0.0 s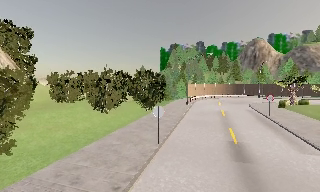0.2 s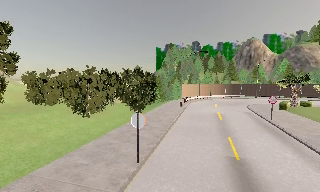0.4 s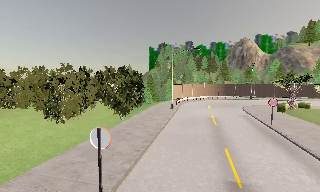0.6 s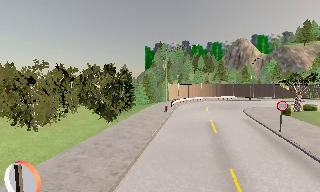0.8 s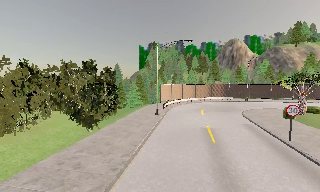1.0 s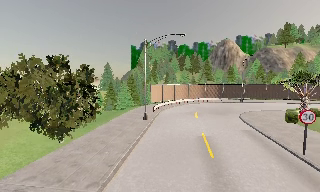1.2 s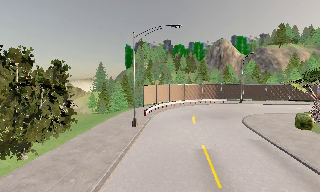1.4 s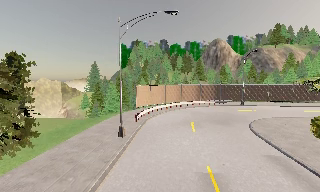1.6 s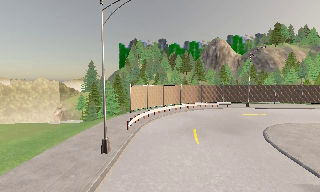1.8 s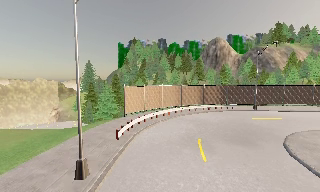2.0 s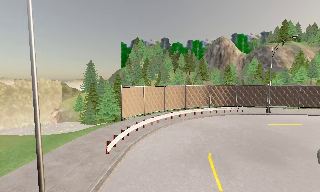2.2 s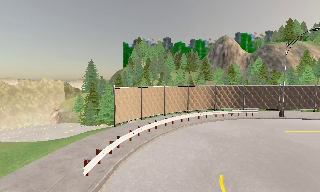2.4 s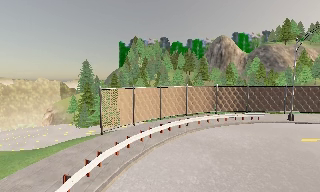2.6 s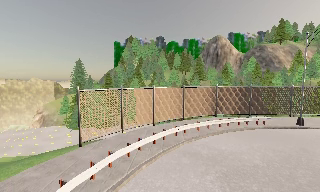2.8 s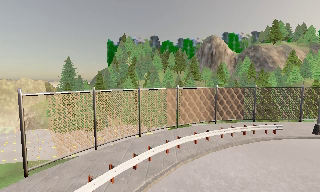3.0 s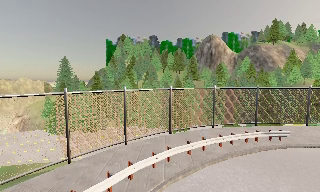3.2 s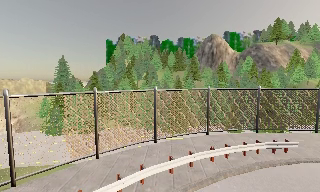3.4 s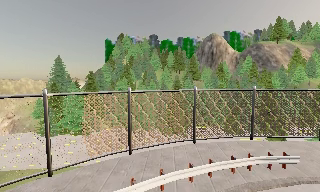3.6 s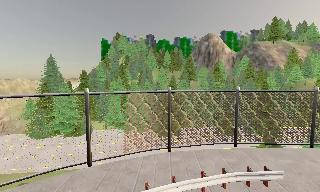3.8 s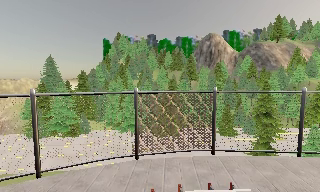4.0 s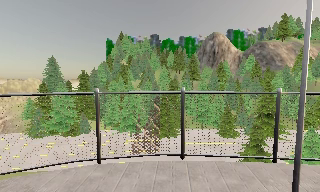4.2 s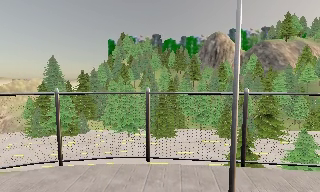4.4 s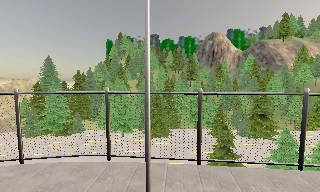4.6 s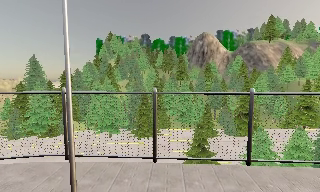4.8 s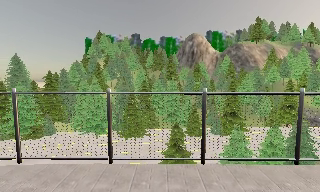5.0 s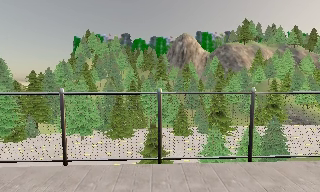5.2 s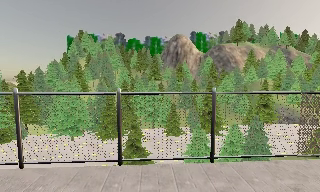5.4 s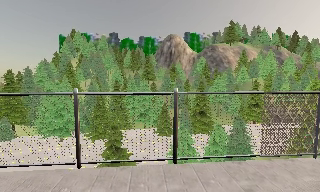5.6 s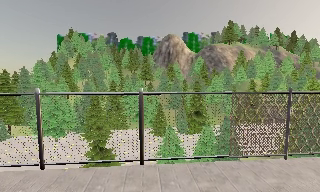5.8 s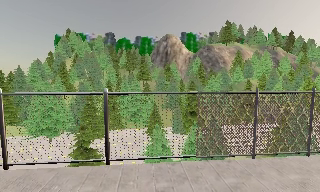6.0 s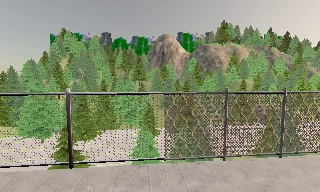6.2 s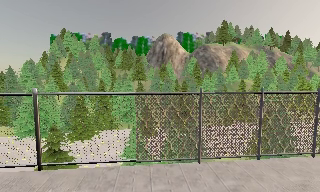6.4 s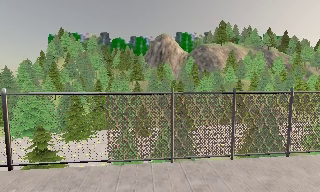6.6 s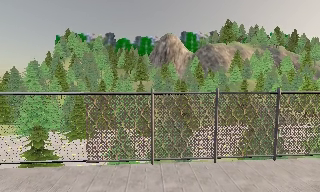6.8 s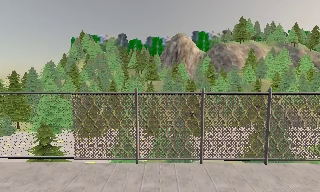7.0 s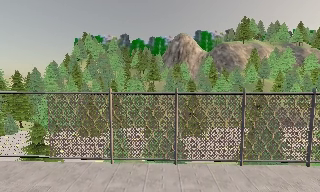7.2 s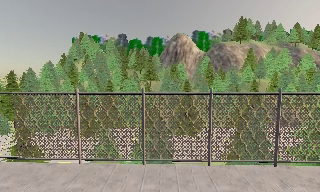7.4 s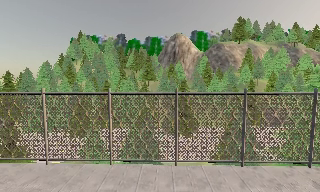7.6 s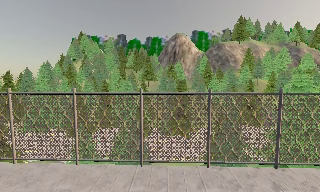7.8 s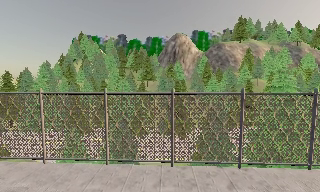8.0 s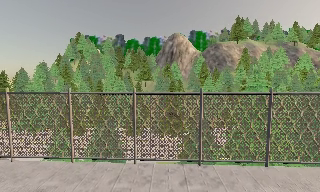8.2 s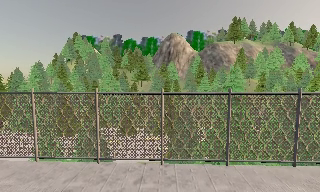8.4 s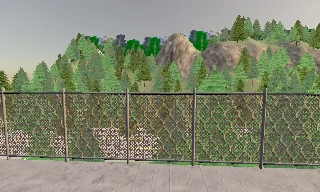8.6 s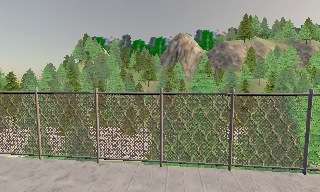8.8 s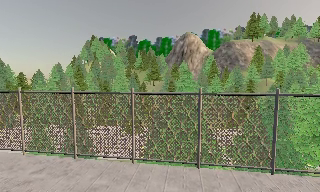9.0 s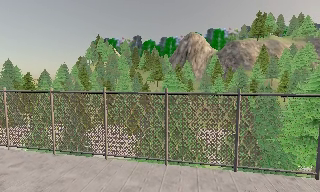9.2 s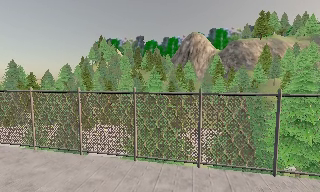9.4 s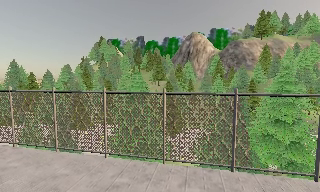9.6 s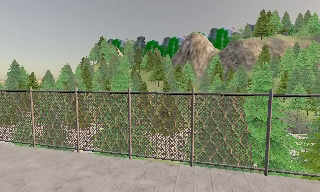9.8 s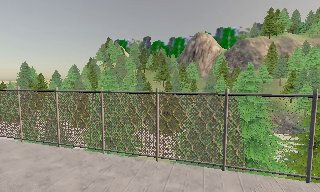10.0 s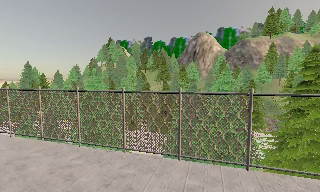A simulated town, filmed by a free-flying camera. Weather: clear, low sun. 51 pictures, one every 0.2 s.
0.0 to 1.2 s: The camera swings to its right by about 10 degrees, and the scene slides to the left. It travels forward, about 13 m, so what stands in front looms larger.
1.2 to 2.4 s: The camera travels forward, about 13 m, so what stands in front looms larger.
2.4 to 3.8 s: The camera travels forward and to its right, about 13 m, so what stands in front looms larger.
3.8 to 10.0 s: The camera pans to its left, which is counterclockwise from overhead, by about 15 degrees. It travels to its right, about 45 m, so close, fixed things drift to the left.
The film runs backward here.
